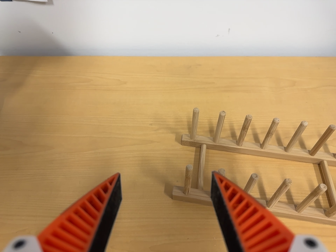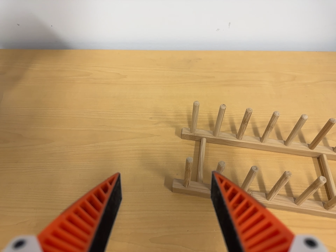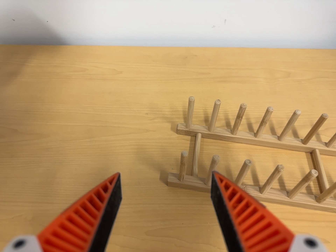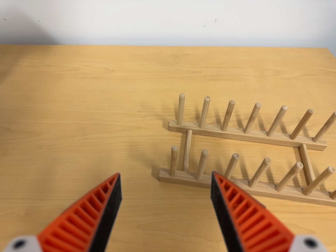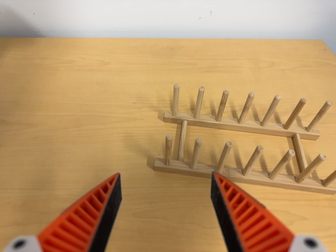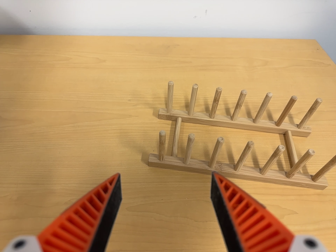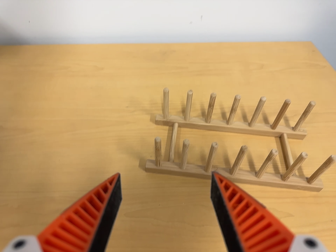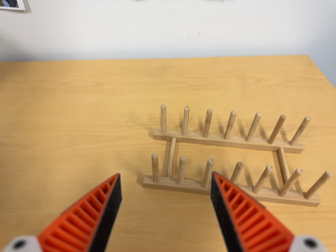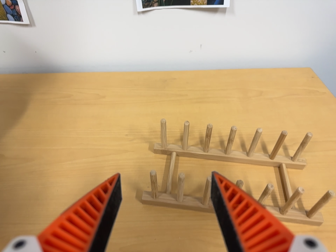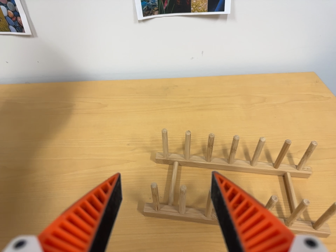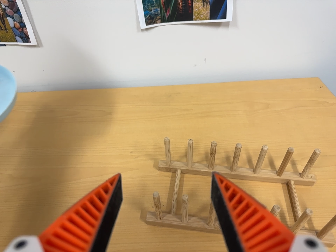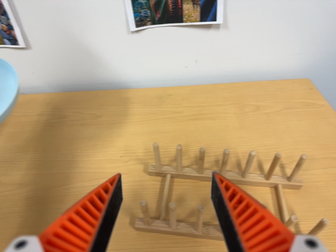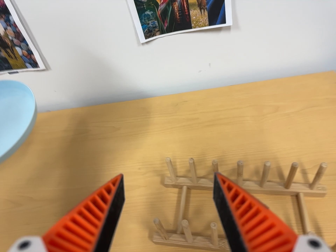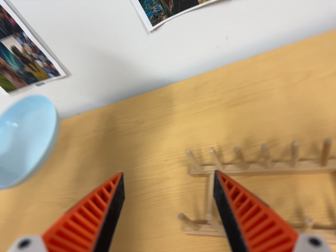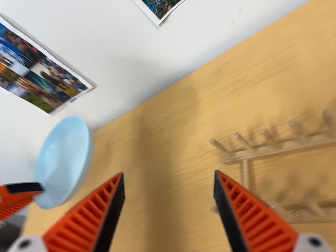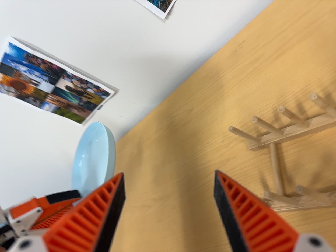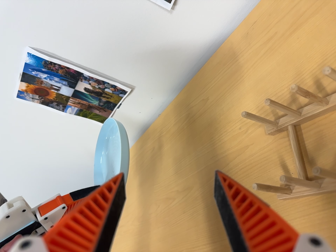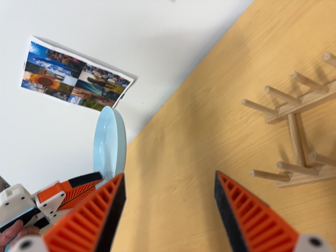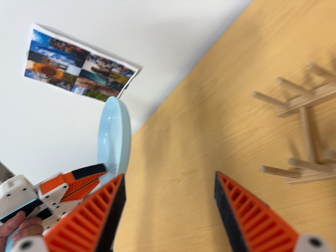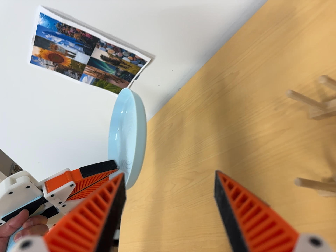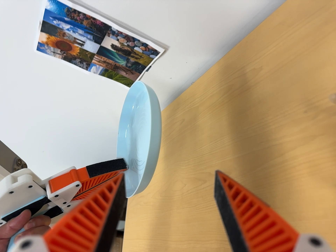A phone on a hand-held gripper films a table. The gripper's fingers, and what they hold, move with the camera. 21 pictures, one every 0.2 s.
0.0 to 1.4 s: The camera shifts only a little, or ends up much as it began.
1.4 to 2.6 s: The camera pans to its left by about 20 degrees. It travels to its right and toward the top of its view, about 16 cm. It rolls about its line of sight by about 15 degrees, and the scene rotates counterclockwise.
2.6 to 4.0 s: The scene slides to the right, as the camera pans about 30 degrees to its left. It travels forward and to its right, about 12 cm, so what stands in front looms larger. Its aim tips toward the bottom of its view by about 15 degrees, and the scene shifts upward. It rolls about its line of sight by about 20 degrees, and the scene rotates counterclockwise.
The film runs forward here.
